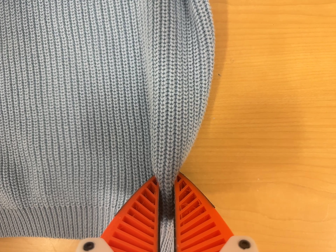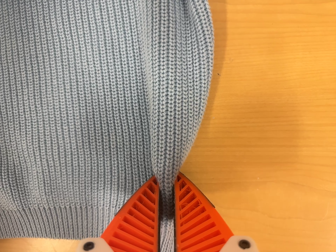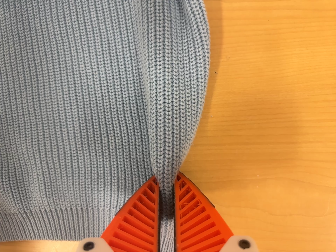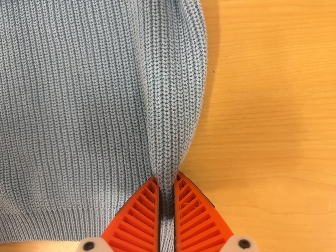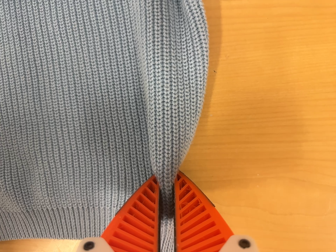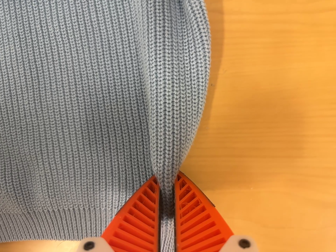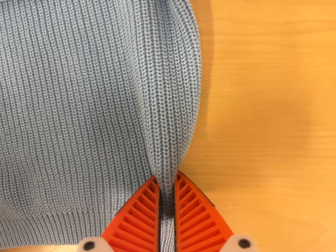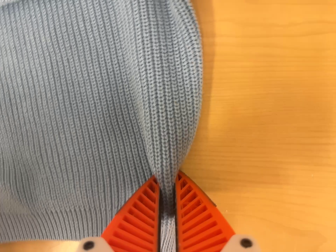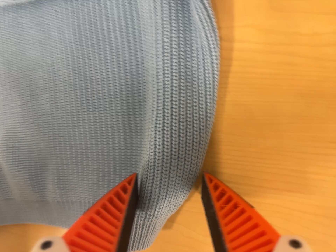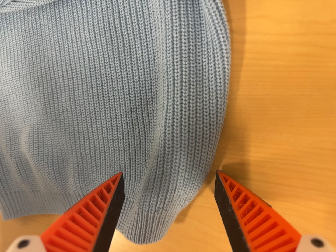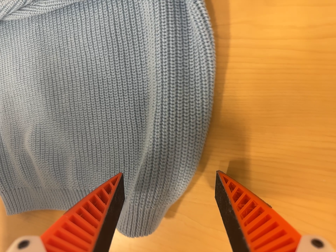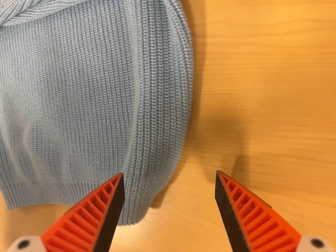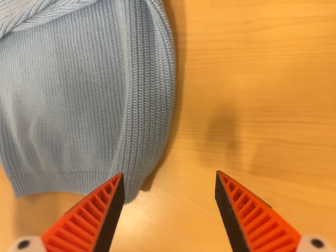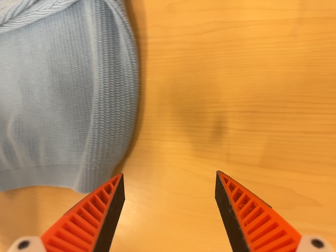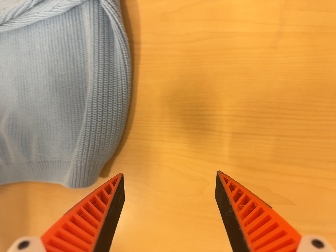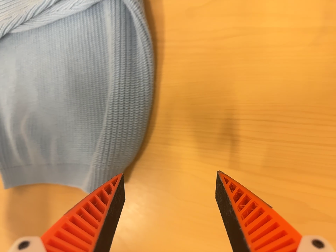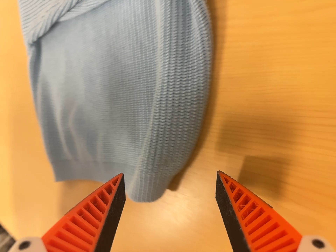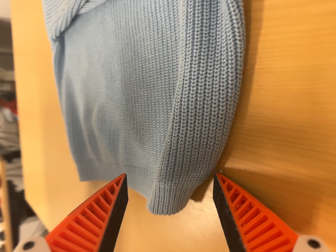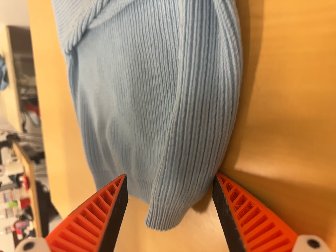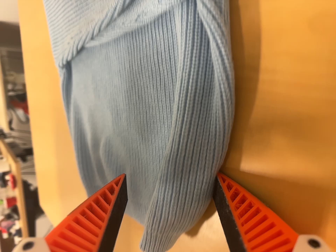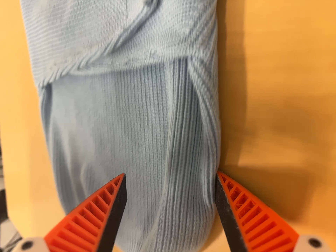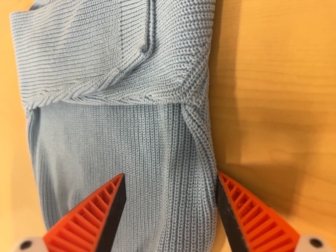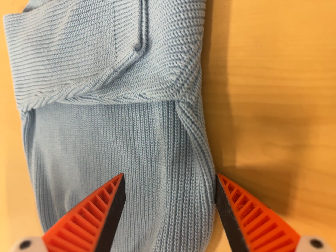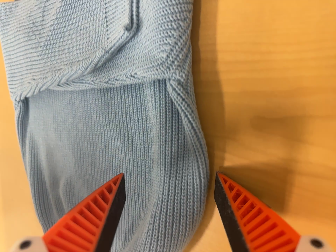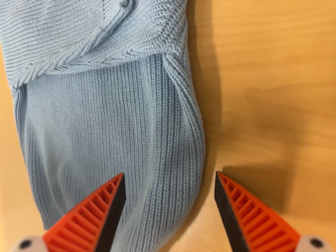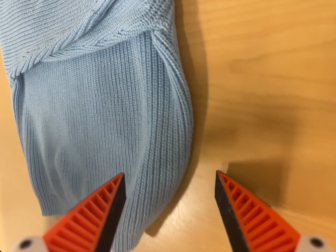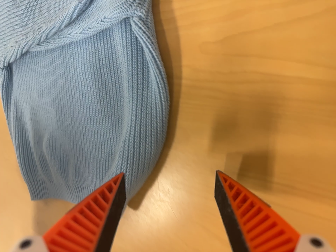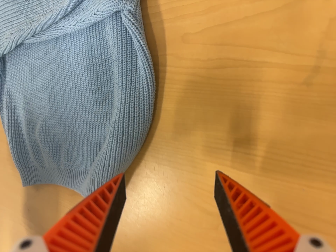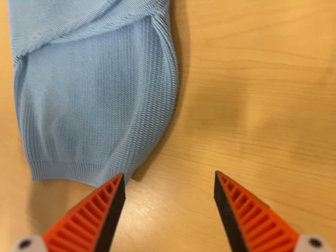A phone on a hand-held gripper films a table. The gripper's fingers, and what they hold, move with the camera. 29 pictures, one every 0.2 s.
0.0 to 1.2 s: The camera shifts only a little, or ends up much as it began.
1.2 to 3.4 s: The camera swings to its left by about 35 degrees, and the scene slides to the right. It travels to its right, about 12 cm.
3.4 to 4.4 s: The camera travels toward the top of its view, about 14 cm, so close, fixed things drift downward.
4.4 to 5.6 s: The camera travels toward the bottom of its view and backward, about 16 cm, so close, fixed things drift upward.
The film runs backward here.
